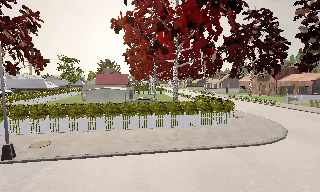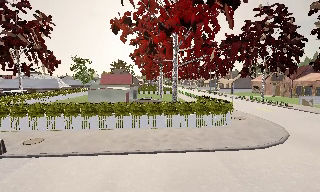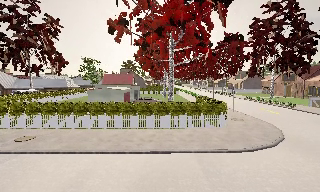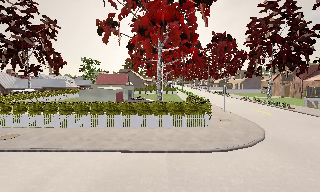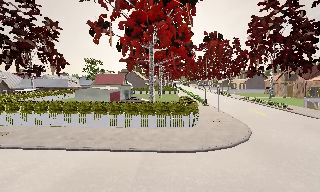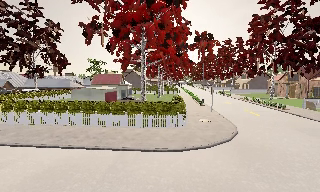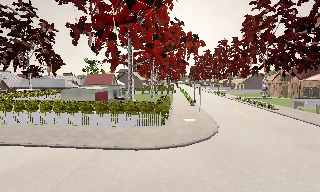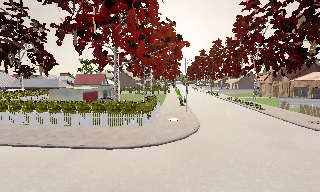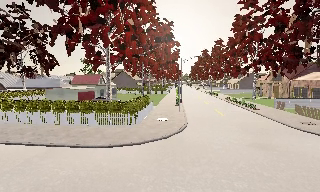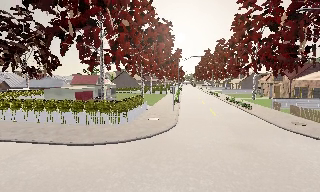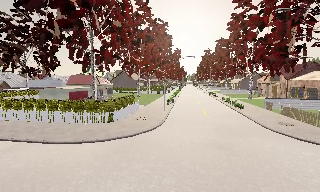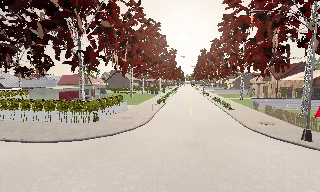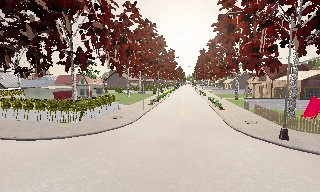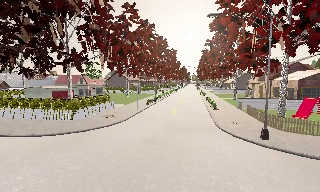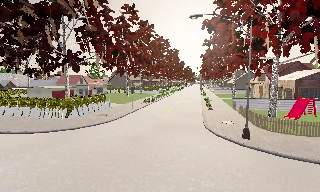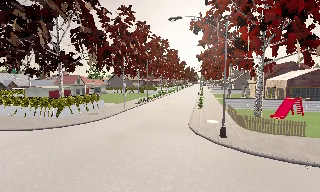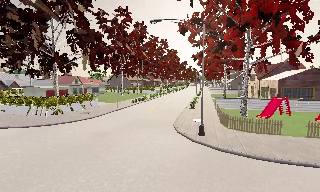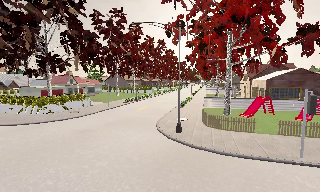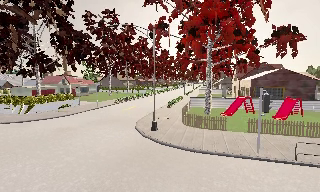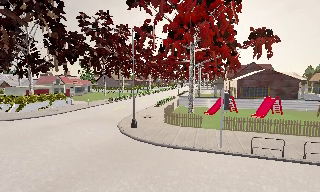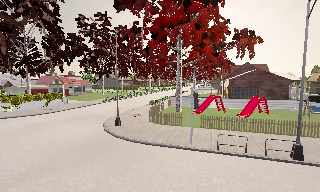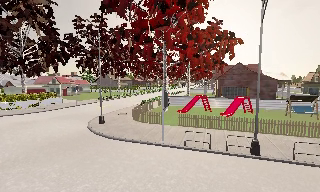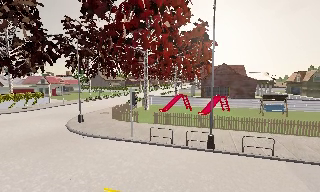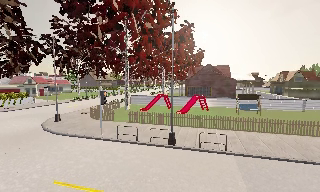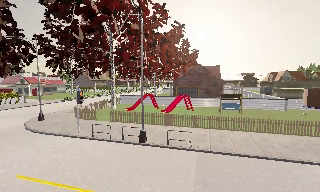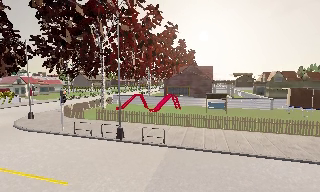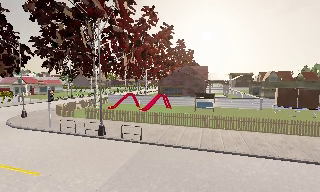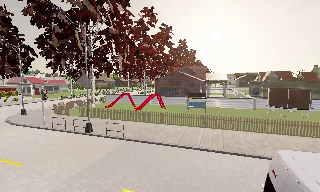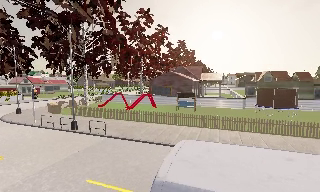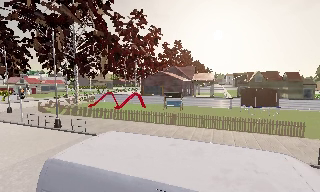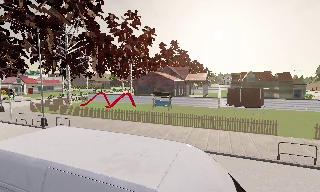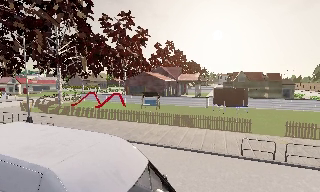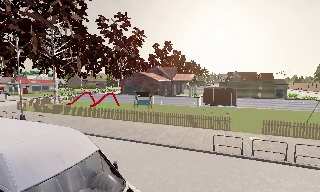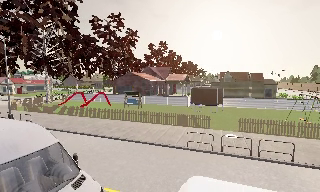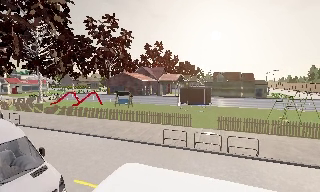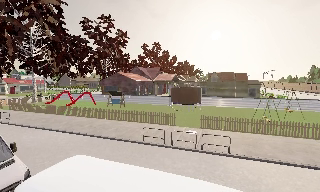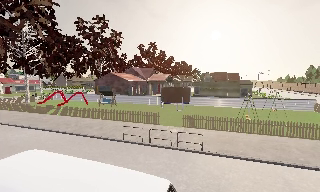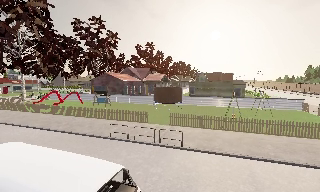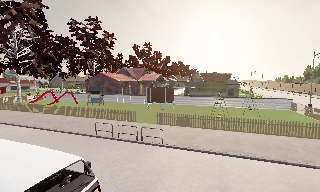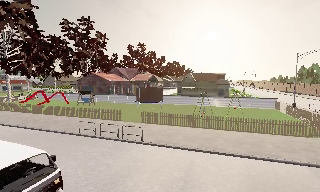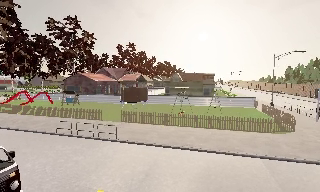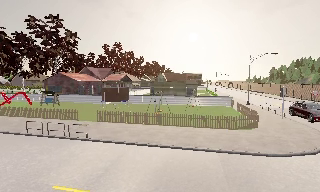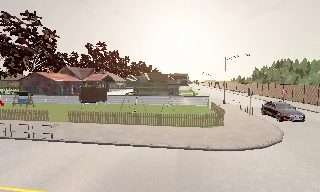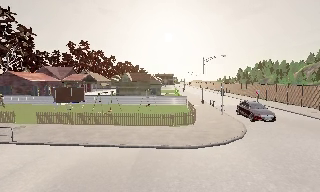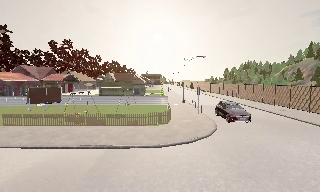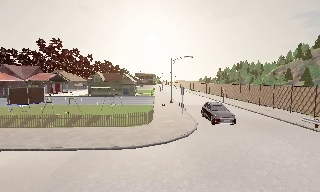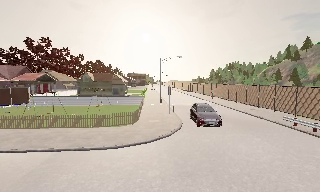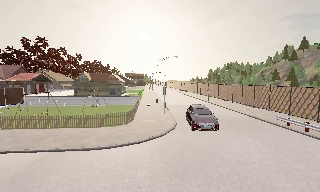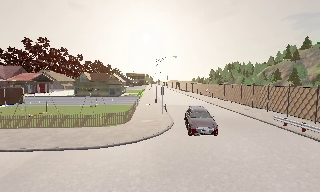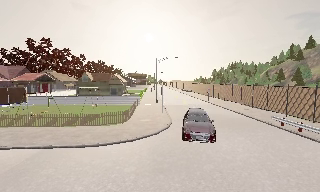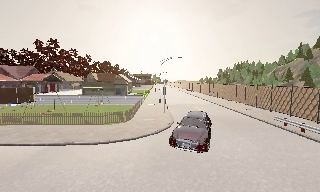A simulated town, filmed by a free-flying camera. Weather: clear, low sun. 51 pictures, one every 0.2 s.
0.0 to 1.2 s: The camera pans to its left, which is counterclockwise from overhead, by about 15 degrees. It travels to its right, about 9 m, so close, fixed things drift to the left.
1.2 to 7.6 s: The camera pans to its left, which is counterclockwise from overhead, by about 15 degrees. It travels to its right, about 50 m, so close, fixed things drift to the left.
7.6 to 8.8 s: The camera swings to its right by about 20 degrees, and the scene slides to the left. It travels to its right, about 8 m, so close, fixed things drift to the left.
8.8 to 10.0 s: The camera travels to its right, about 3.5 m, so close, fixed things drift to the left. It loses speed.
The film runs forward here.
